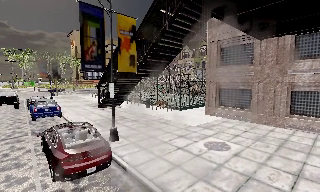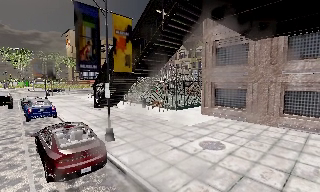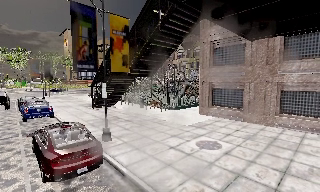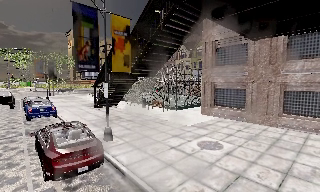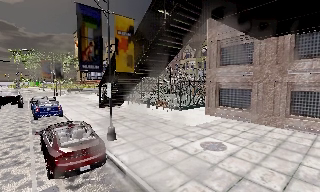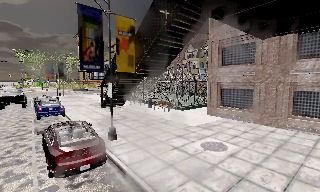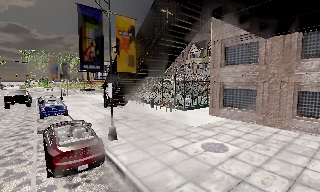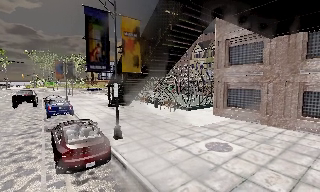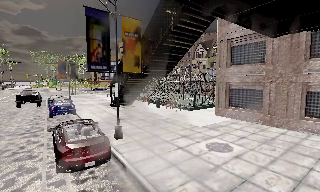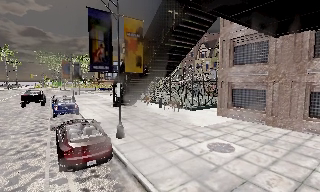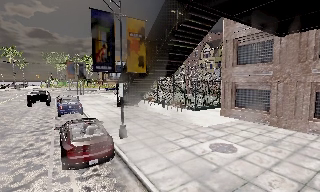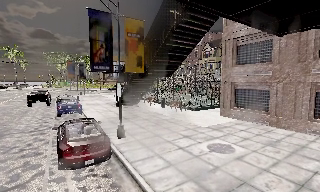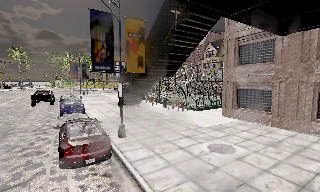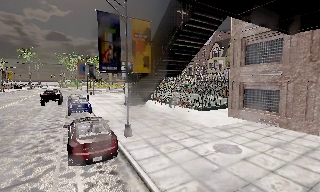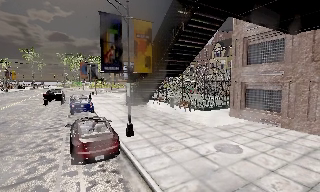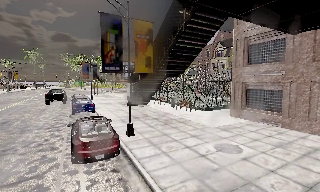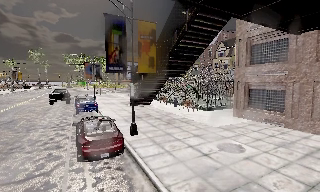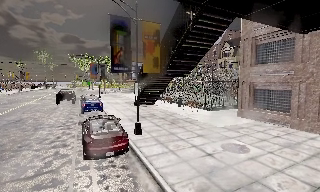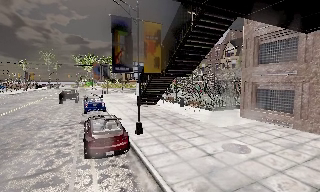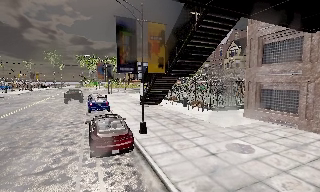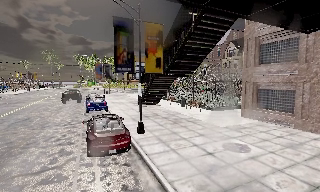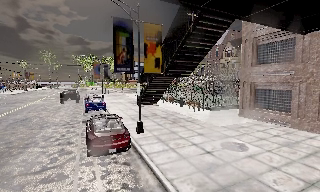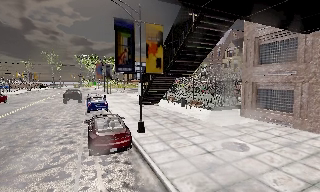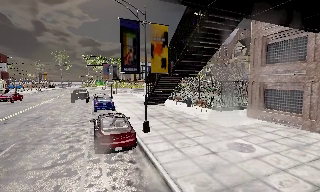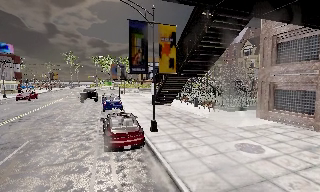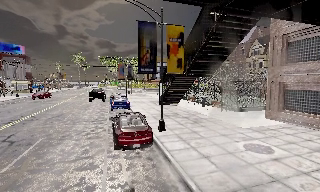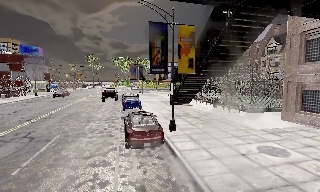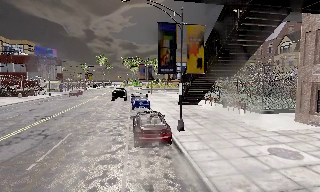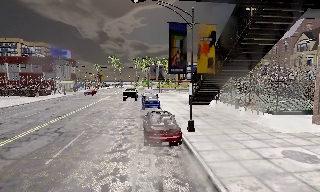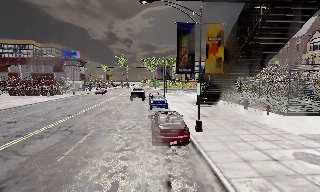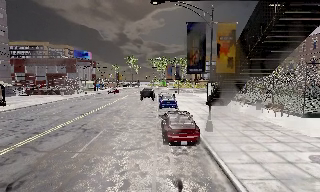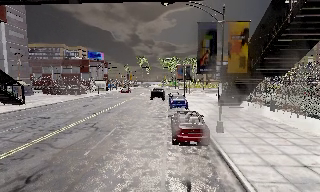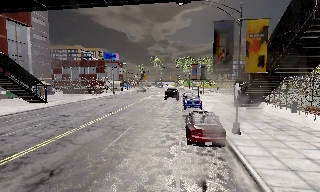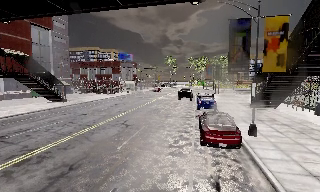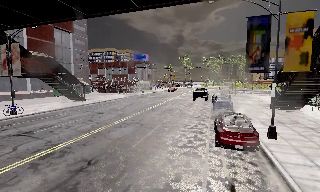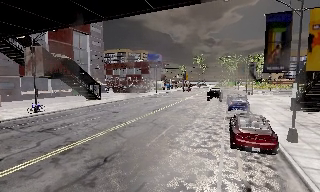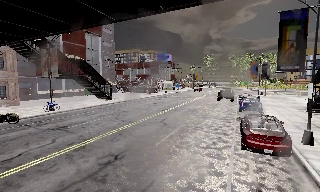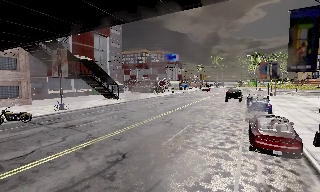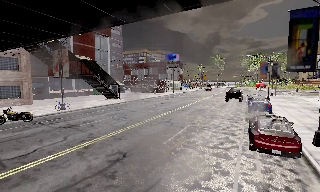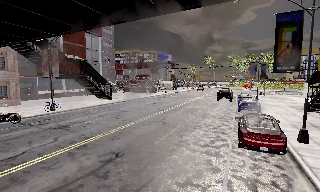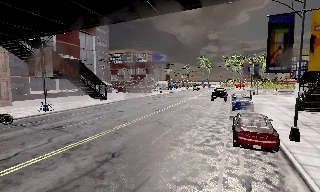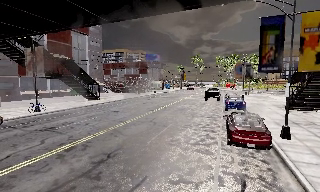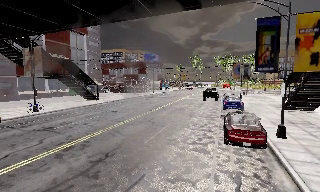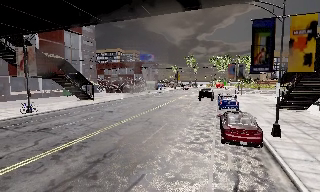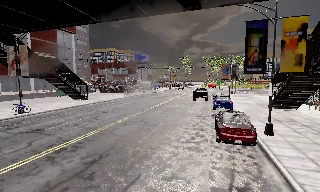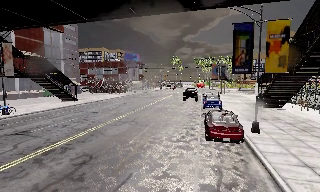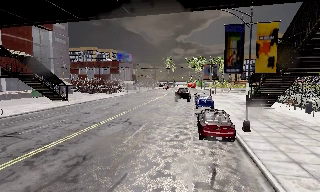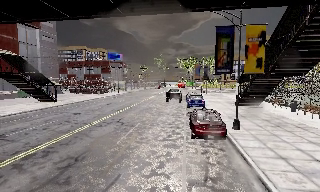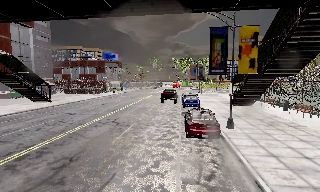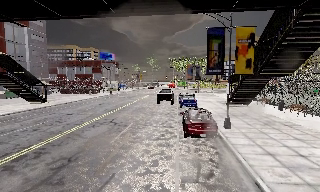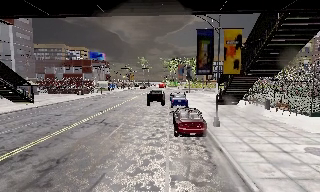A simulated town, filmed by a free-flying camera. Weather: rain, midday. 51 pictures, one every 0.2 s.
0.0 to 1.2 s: The camera travels to its right, about 0.5 m.
1.2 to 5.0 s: The scene slides to the right, as the camera pans about 20 degrees to its left. It travels backward and to its right, about 1 m, so what stands in front gets smaller.
5.0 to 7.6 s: The camera swings to its left by about 45 degrees, and the scene slides to the right. It travels backward, about 1 m.
7.6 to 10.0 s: The scene slides to the left, as the camera pans about 25 degrees to its right. It travels backward, about 1 m, so what stands in front gets smaller.
The film runs backward here.
